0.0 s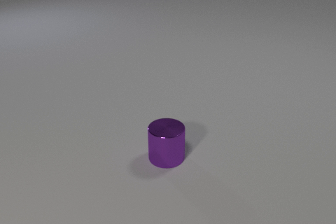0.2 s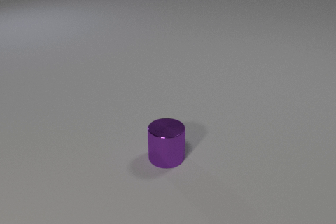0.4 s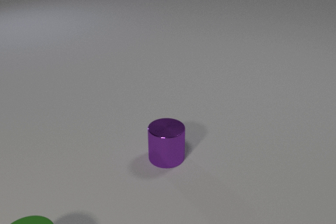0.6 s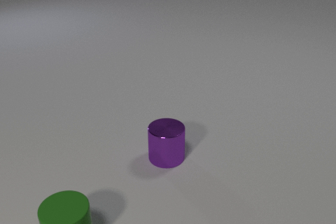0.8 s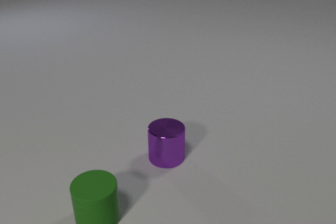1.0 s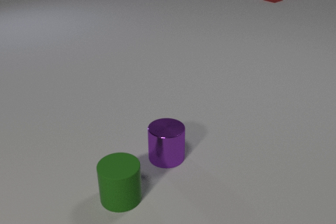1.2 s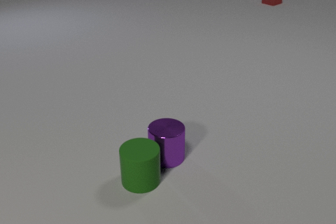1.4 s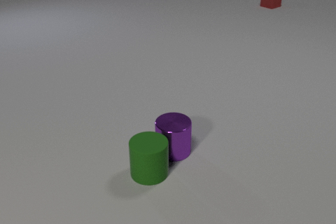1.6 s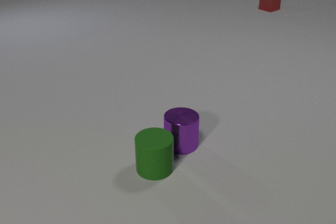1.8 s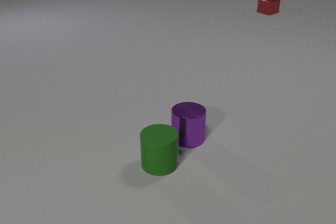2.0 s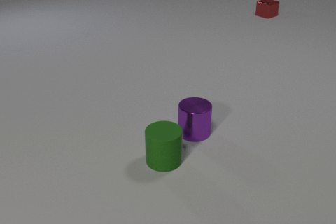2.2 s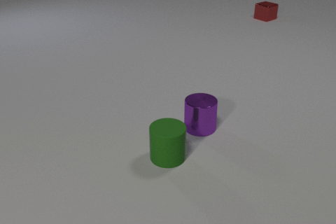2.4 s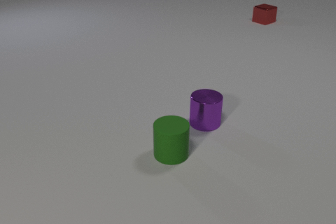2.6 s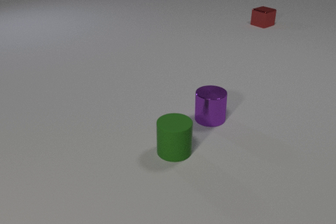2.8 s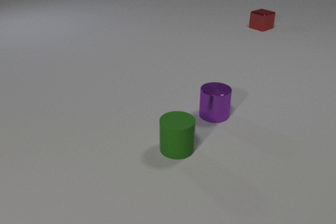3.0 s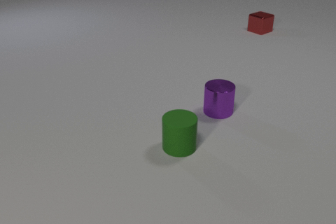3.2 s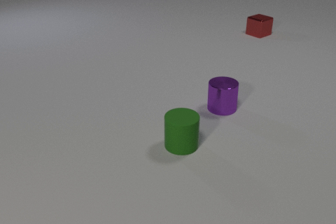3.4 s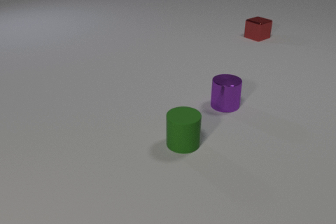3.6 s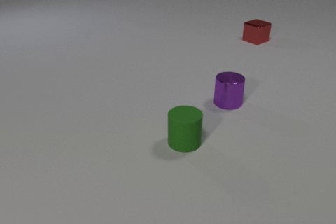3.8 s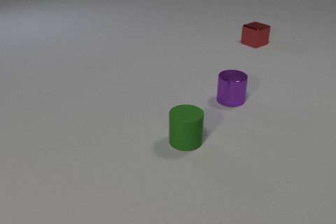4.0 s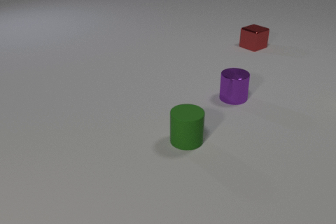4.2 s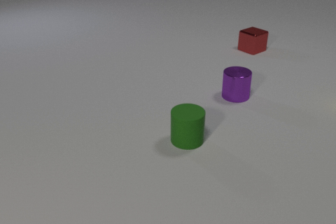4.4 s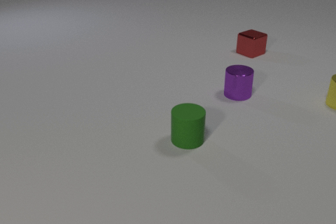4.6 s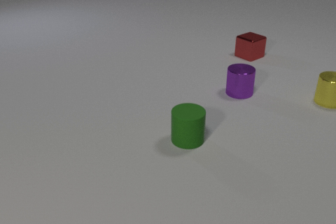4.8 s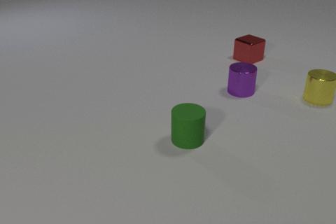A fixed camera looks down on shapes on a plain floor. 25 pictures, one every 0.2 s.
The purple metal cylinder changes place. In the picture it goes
away from the camera.
The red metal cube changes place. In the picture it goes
toward the camera.
0.0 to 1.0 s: The green rubber cylinder comes in at the bottom edge, slides to the right and away from the camera. The red metal cube comes in at the top edge, slides toward the camera.
1.0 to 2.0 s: The green rubber cylinder slides away from the camera and to the right. The purple metal cylinder slides away from the camera and to the right. The red metal cube slides toward the camera. The green rubber cylinder and the purple metal cylinder collide.
2.0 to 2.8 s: The green rubber cylinder slides away from the camera and to the right. The purple metal cylinder slides away from the camera and to the right. The red metal cube slides toward the camera.
2.8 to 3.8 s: The green rubber cylinder slides away from the camera and to the right. The purple metal cylinder slides away from the camera and to the right. The red metal cube slides toward the camera.
3.8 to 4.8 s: The purple metal cylinder slides away from the camera and to the right. The yellow metal cylinder comes in at the right edge, slides to the left. The red metal cube slides toward the camera.
How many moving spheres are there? 0.
What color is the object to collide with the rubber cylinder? purple.
How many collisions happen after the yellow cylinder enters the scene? 0.
